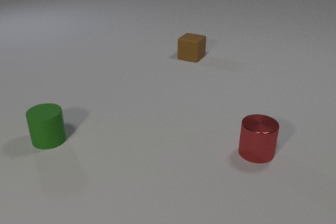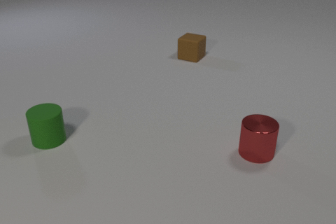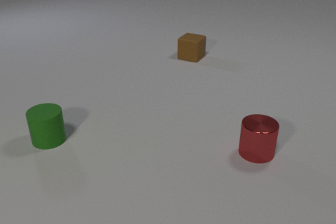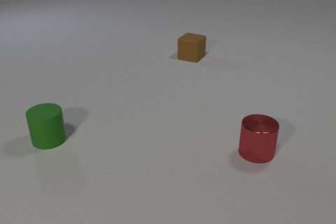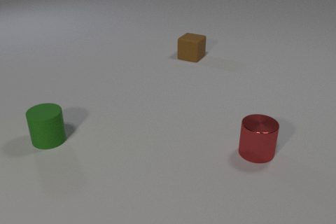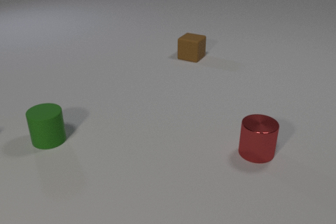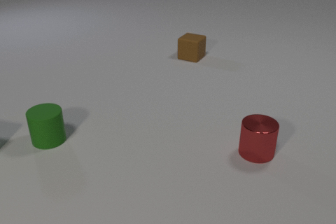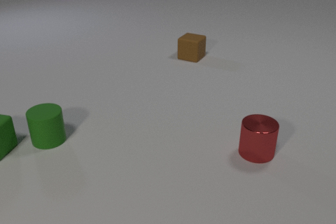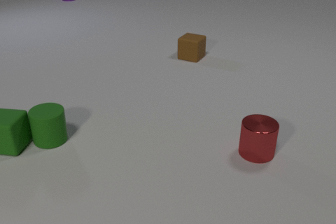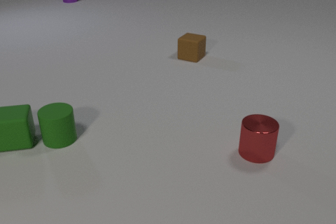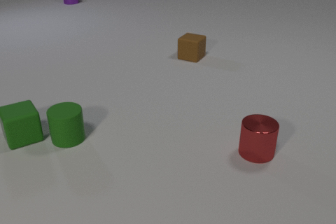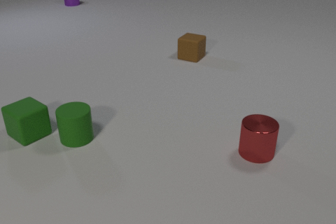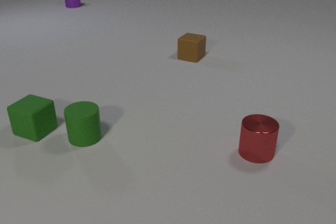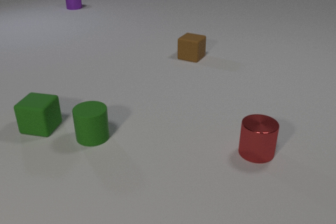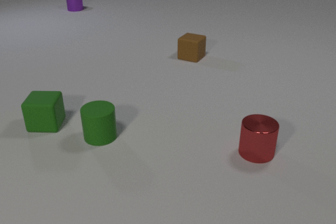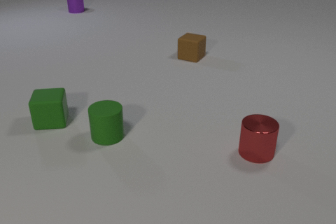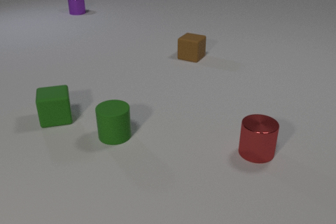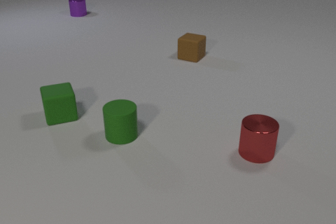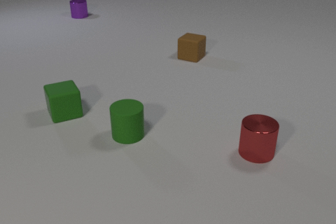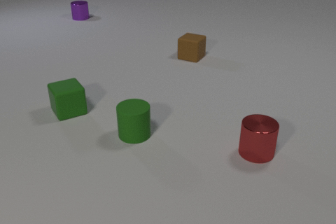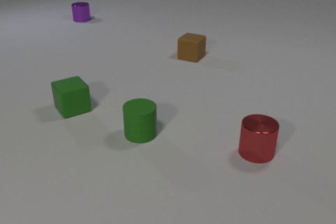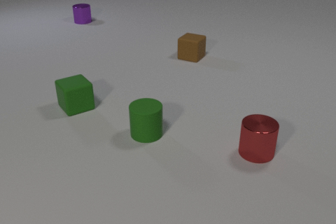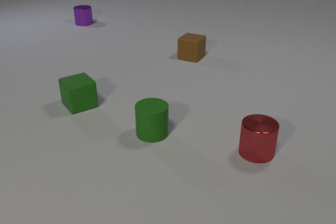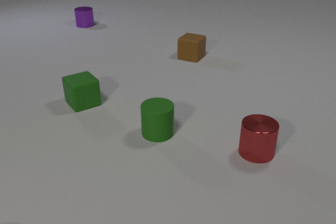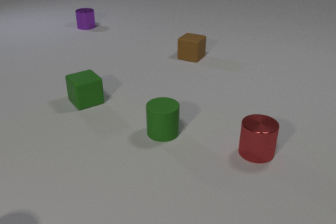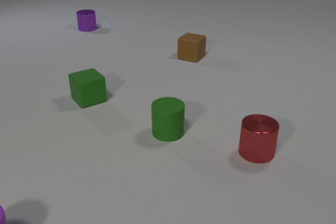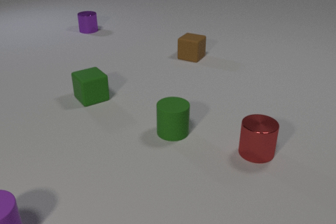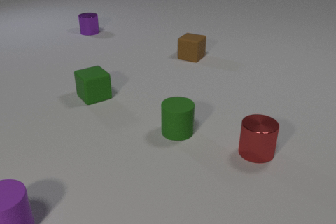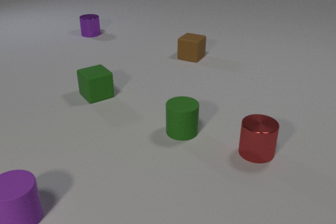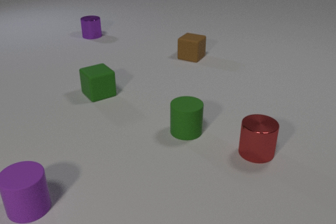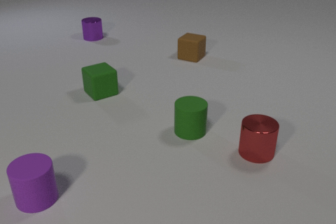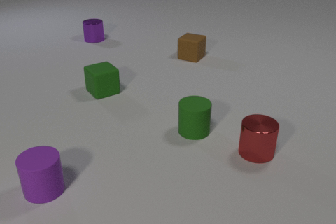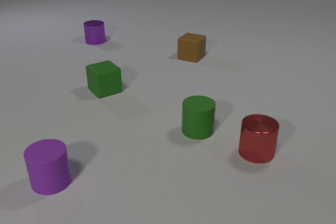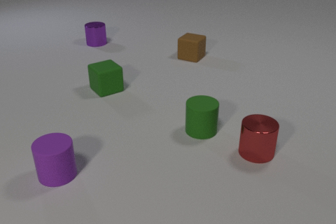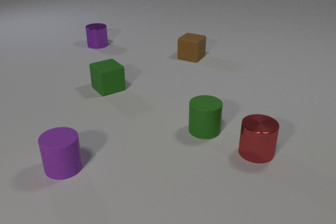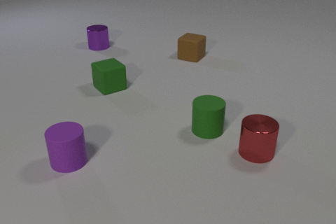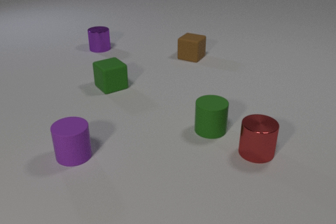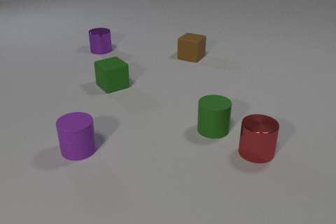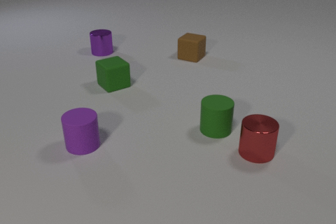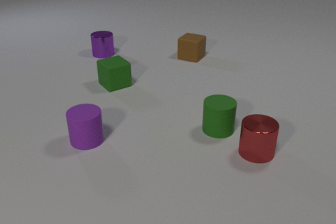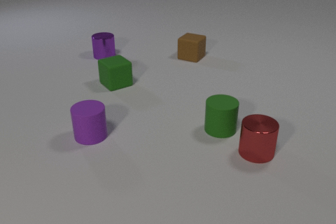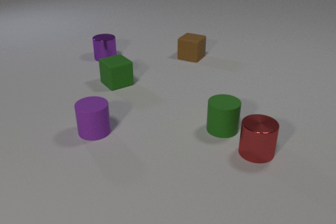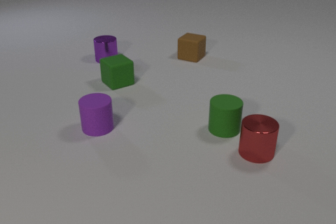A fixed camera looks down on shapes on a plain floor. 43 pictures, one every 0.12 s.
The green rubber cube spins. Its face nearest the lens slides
to the right.
The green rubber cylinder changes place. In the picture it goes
to the right.
0.00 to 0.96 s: The green rubber cube comes in at the left edge, slides to the right. The purple metal cylinder comes in at the top edge, slides toward the camera. The green rubber cube and the green rubber cylinder collide.
0.96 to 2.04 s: The green rubber cube slides to the right and away from the camera, spins counterclockwise seen from above by about 120 degrees, its near face sliding to the right. The green rubber cylinder slides to the right. The purple metal cylinder slides toward the camera.
2.04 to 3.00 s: The green rubber cube slides to the right and away from the camera. The green rubber cylinder slides to the right. The purple metal cylinder slides toward the camera. The purple rubber cylinder comes in at the bottom edge.
3.00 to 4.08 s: The green rubber cube slides away from the camera and to the right. The green rubber cylinder slides to the right. The purple metal cylinder slides toward the camera. The purple rubber cylinder slides away from the camera and to the right.
4.08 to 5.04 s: The green rubber cube slides away from the camera and to the right. The green rubber cylinder slides to the right. The purple metal cylinder slides toward the camera. The purple rubber cylinder slides away from the camera and to the right.
Are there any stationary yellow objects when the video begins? no.
How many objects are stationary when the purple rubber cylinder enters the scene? 2.
What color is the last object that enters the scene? purple.
